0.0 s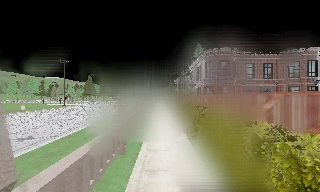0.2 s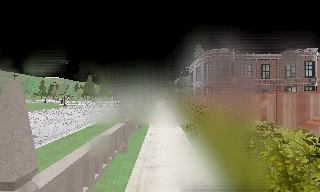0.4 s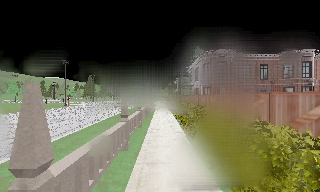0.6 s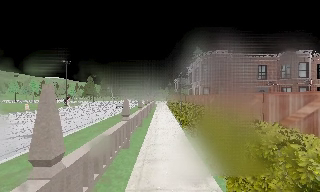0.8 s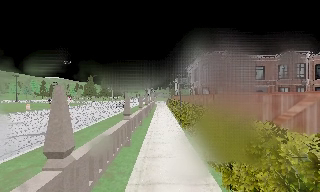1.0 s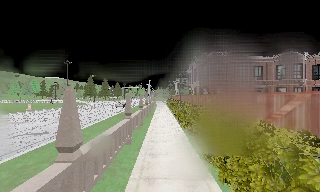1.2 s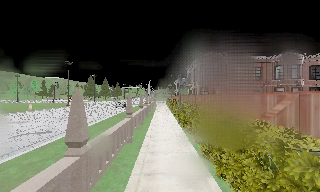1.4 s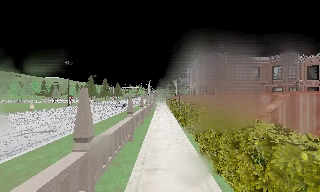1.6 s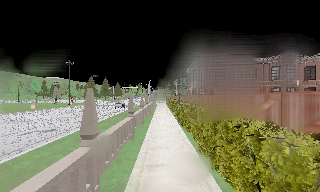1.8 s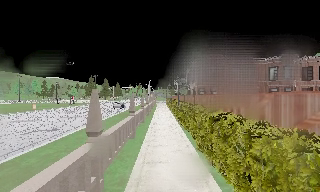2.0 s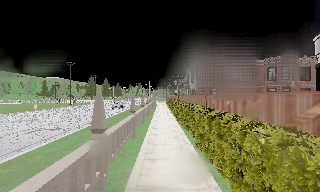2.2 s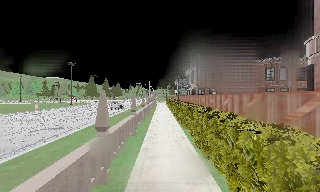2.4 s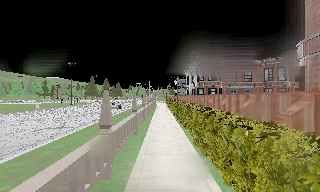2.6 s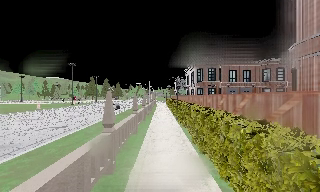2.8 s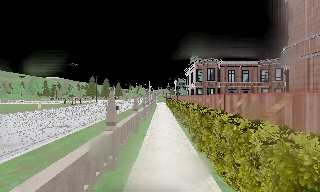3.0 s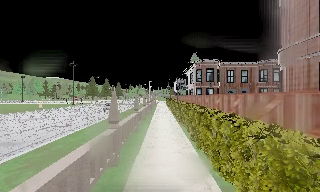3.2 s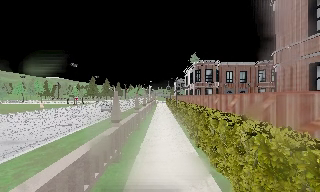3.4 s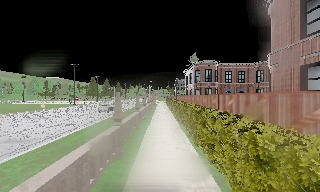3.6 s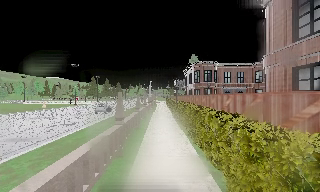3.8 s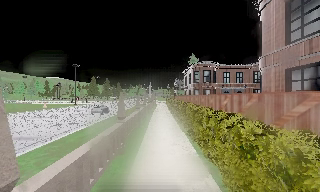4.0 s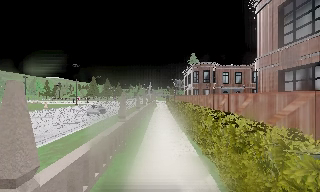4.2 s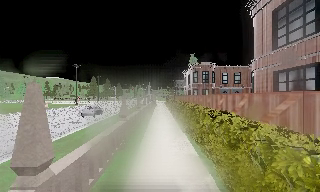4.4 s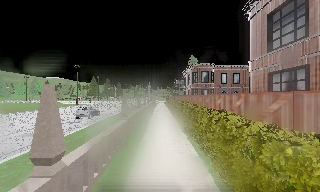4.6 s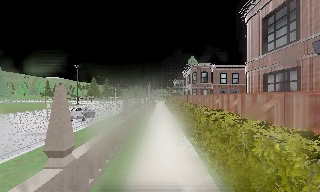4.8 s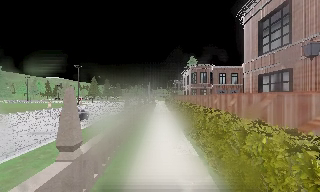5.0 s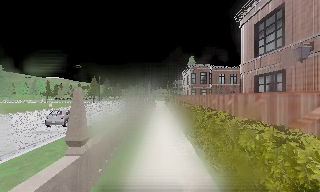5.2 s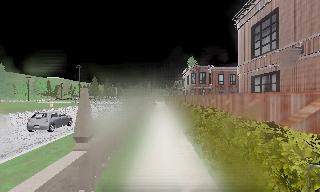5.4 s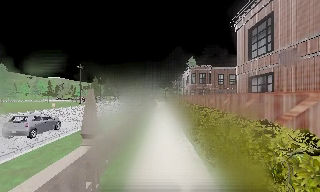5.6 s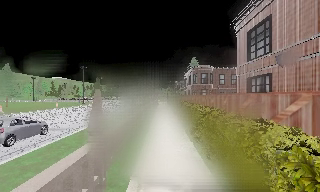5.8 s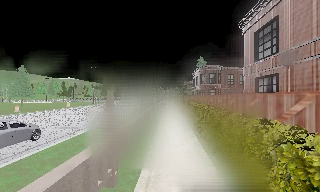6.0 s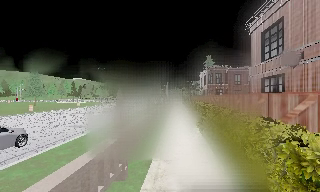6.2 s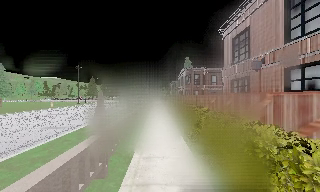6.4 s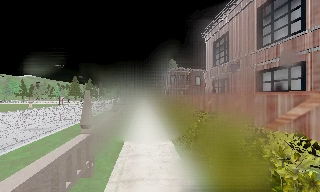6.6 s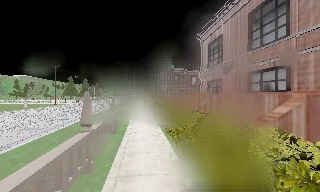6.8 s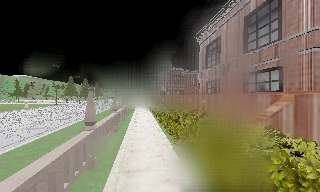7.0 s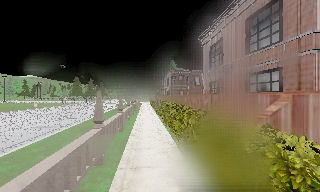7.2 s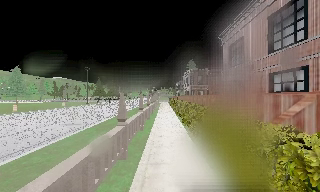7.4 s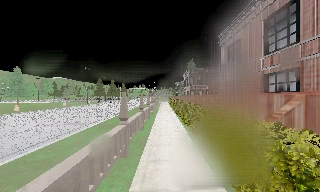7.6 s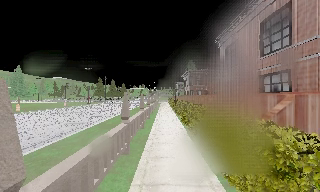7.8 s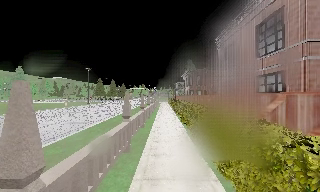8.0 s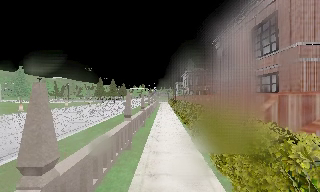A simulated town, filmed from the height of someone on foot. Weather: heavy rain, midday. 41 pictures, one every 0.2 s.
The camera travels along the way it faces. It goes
backward.
0.0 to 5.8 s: The camera travels backward, about 9 m, so what stands in front gets smaller.
5.8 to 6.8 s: The camera pans to its right, which is clockwise from overhead, by about 10 degrees. It travels backward, about 1.5 m, so what stands in front gets smaller.
6.8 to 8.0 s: The camera travels backward, about 1.5 m, so what stands in front gets smaller.
The film runs backward here.
